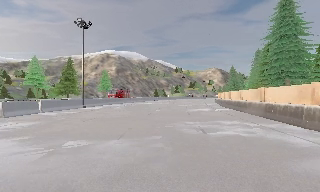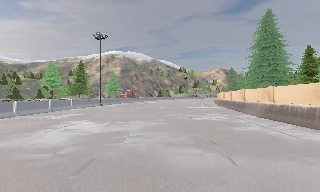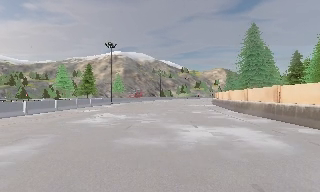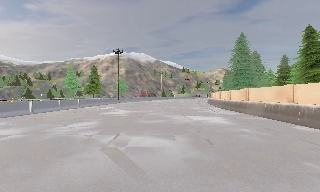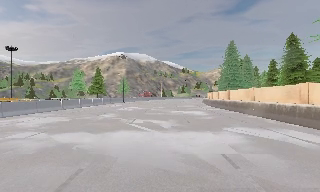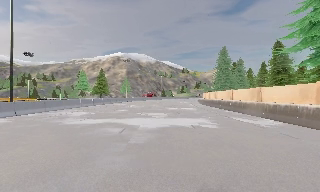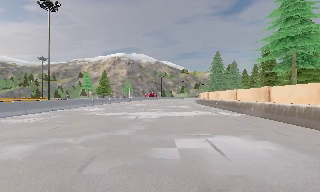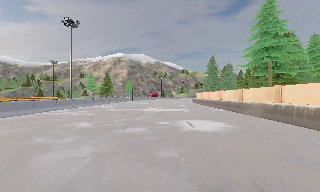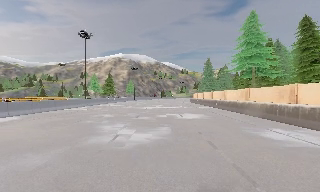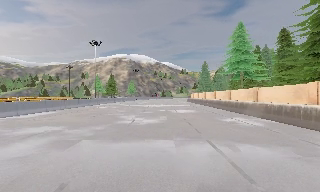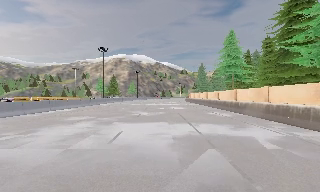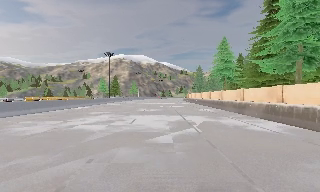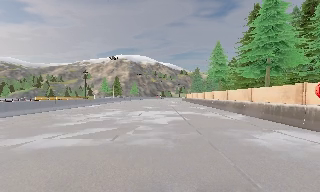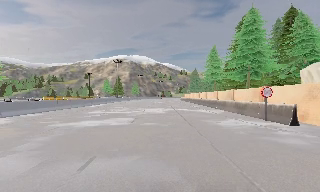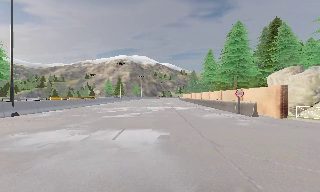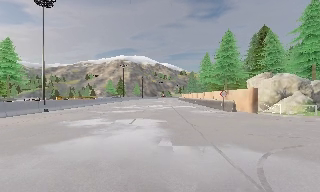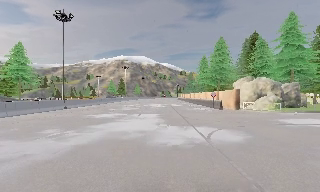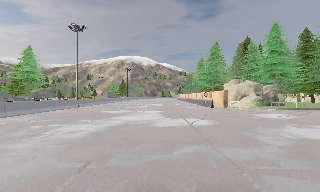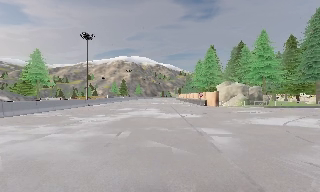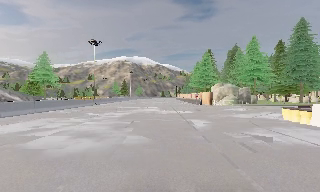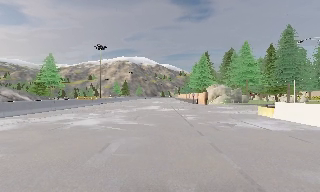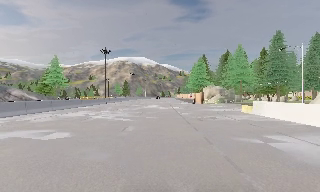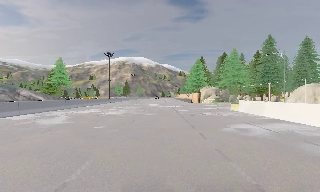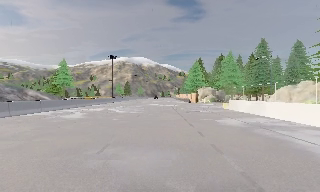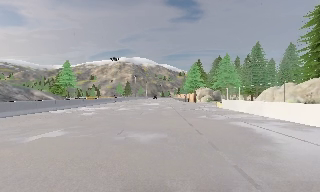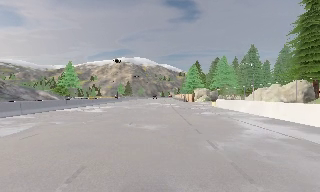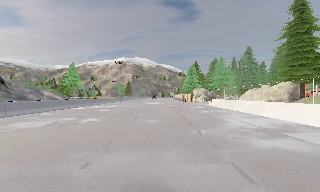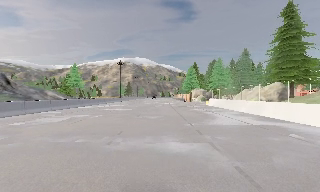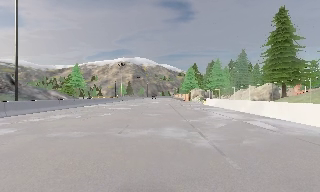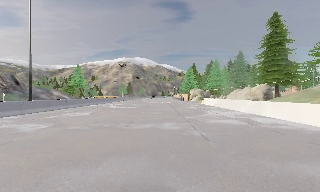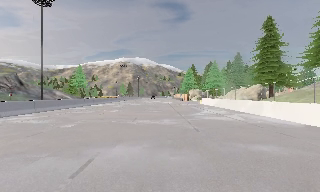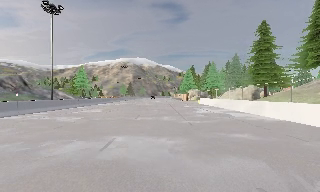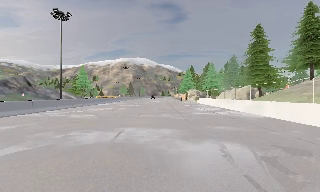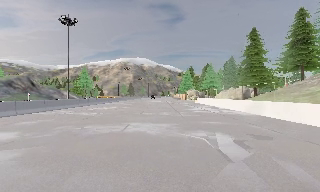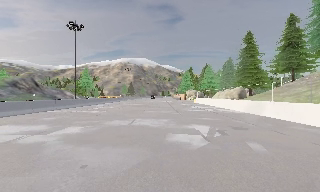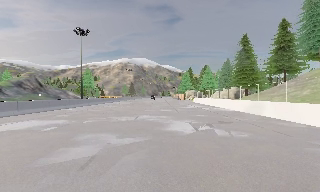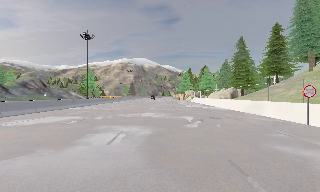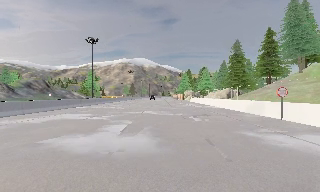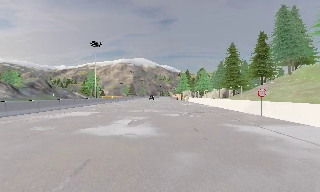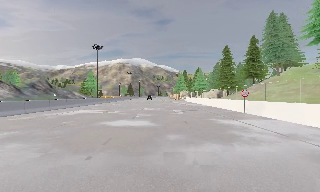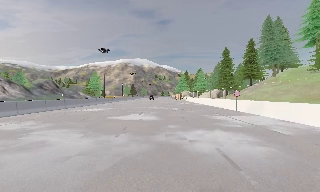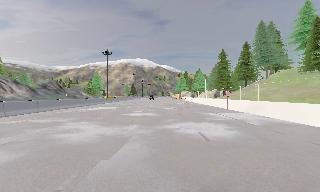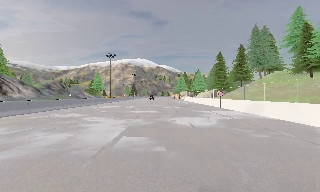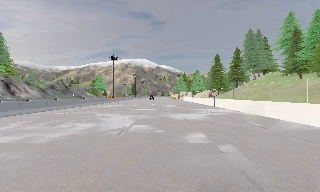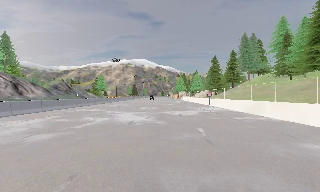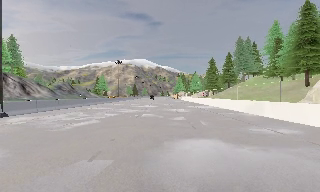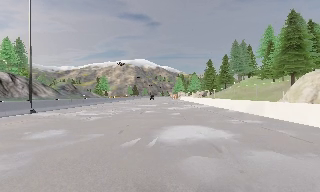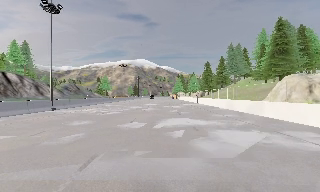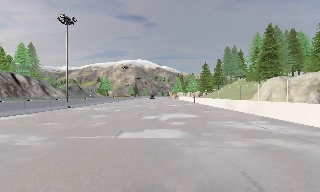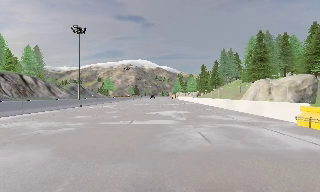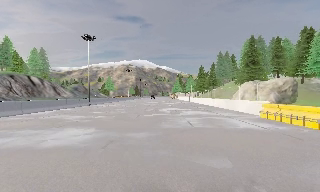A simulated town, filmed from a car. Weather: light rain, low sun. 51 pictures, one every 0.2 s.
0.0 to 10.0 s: The camera travels backward, about 145 m, so what stands in front gets smaller. It loses speed.
The film runs backward here.
